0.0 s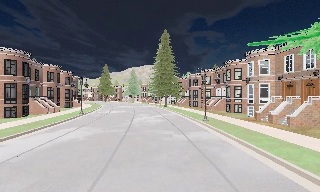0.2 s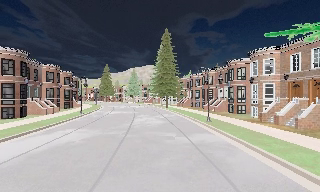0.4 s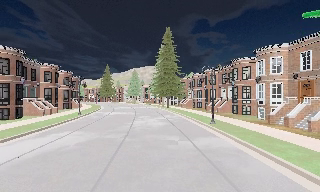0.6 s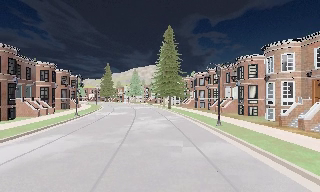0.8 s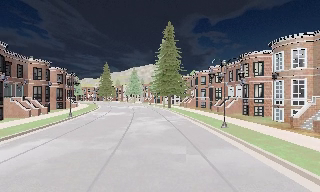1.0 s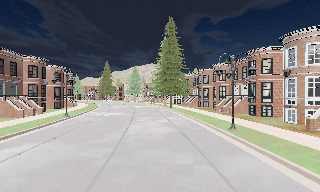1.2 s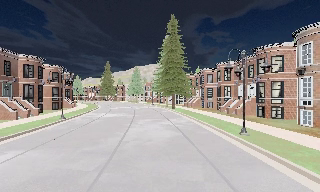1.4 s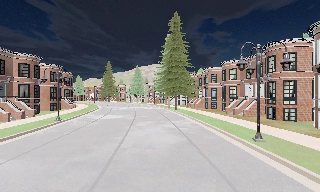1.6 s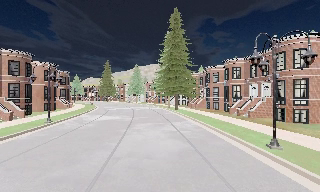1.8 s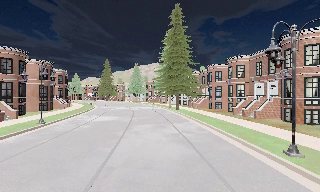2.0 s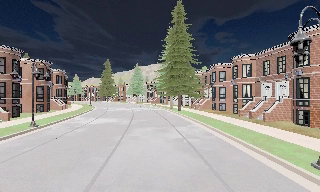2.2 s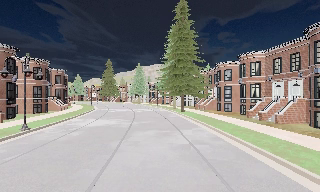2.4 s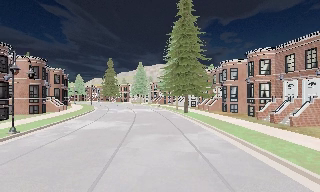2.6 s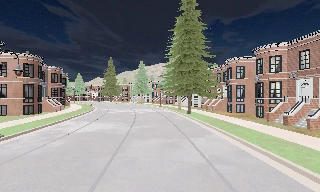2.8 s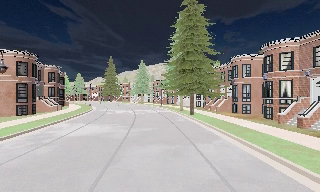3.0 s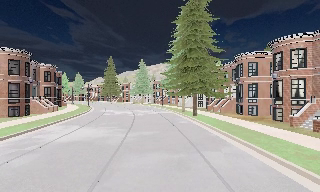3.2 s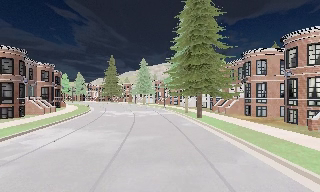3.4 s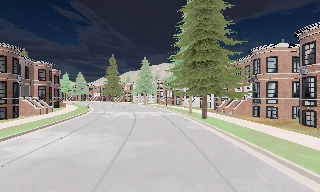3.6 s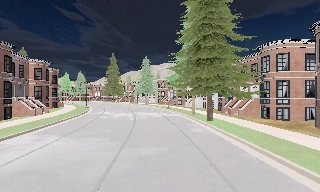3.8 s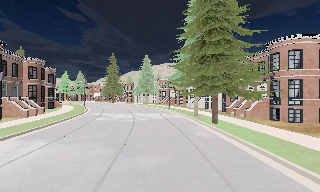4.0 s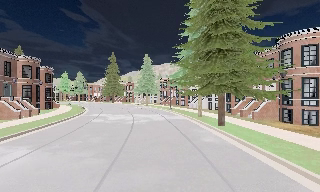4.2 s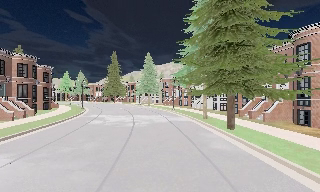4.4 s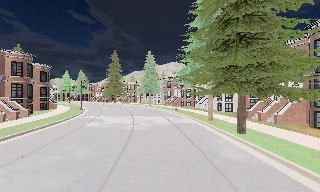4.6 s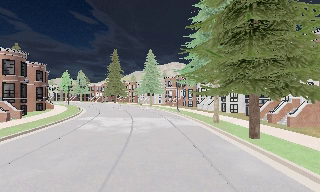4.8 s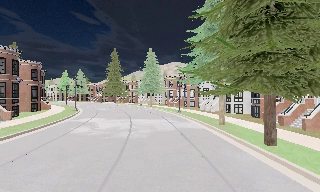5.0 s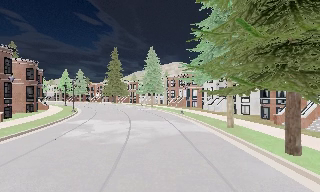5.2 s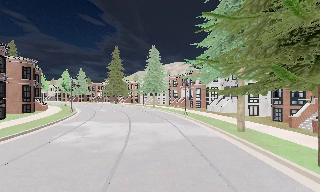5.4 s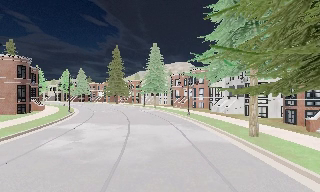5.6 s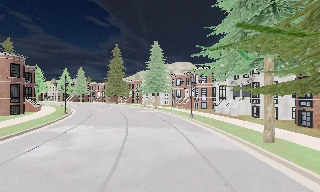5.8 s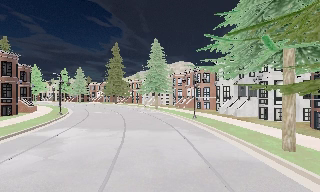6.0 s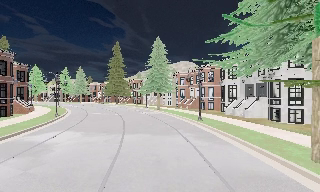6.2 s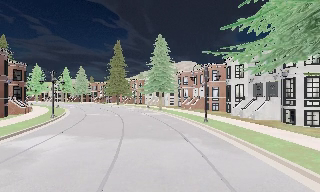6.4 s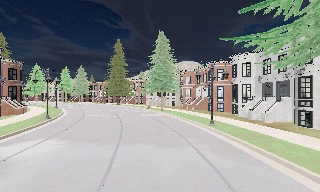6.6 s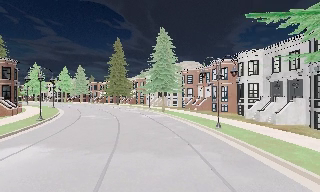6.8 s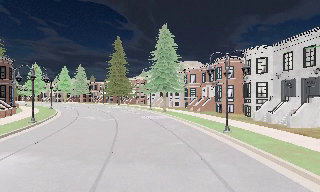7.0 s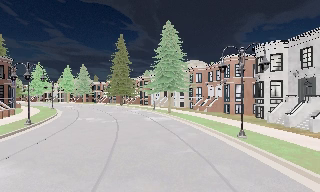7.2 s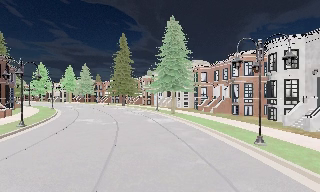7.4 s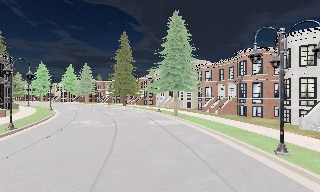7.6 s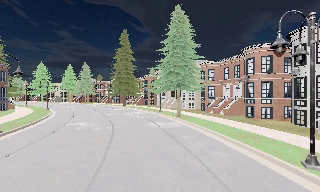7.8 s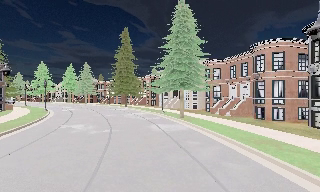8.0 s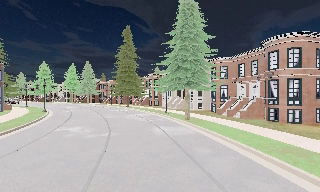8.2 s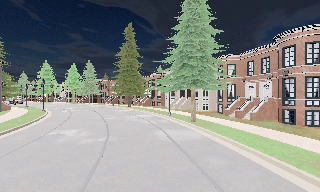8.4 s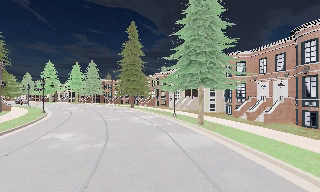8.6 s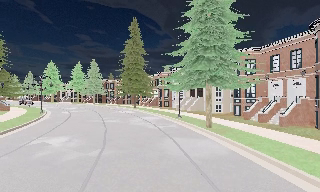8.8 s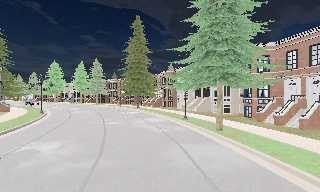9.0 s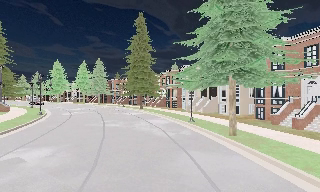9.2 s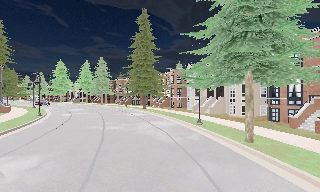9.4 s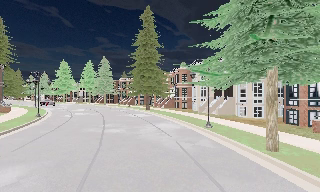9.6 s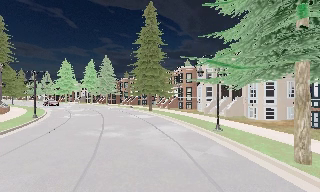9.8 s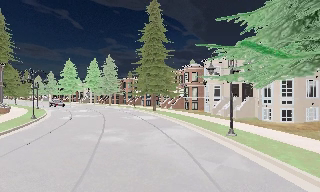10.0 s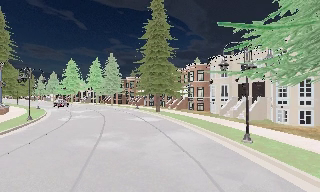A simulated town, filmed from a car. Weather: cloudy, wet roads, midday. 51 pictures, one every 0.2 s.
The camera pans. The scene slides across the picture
to the right.
The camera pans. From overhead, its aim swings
counterclockwise.
0.0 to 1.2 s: The camera travels forward, about 5 m, so what stands in front looms larger. It gains speed.
1.2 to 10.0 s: The camera swings to its left by about 30 degrees, and the scene slides to the right. It travels forward, about 45 m, so what stands in front looms larger.
The film runs forward here.
